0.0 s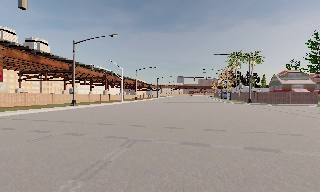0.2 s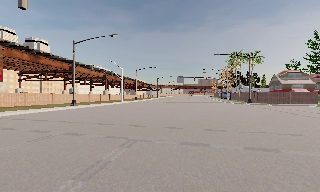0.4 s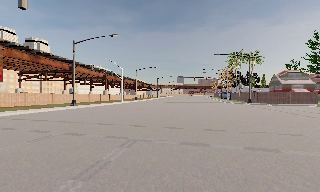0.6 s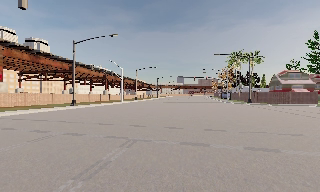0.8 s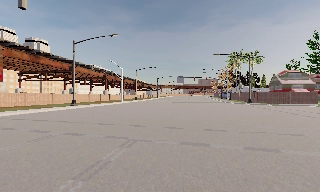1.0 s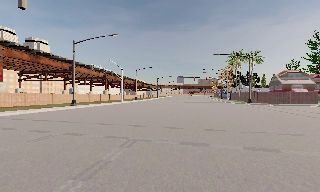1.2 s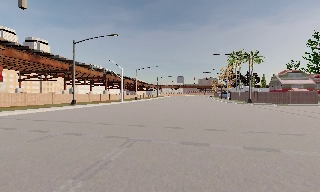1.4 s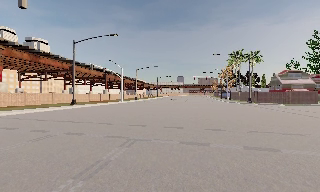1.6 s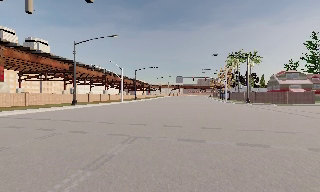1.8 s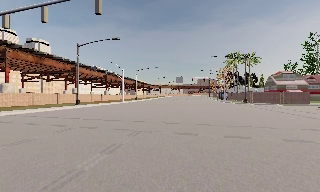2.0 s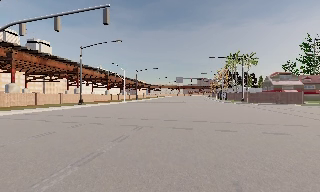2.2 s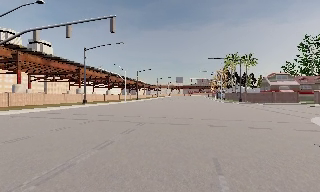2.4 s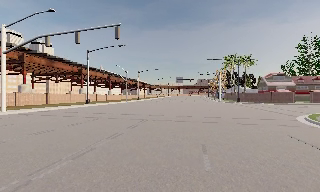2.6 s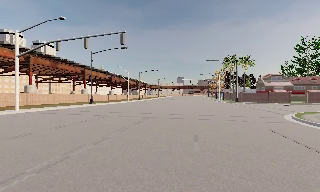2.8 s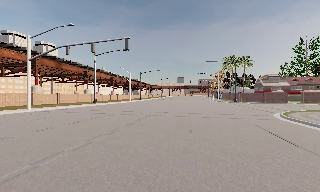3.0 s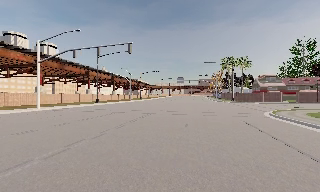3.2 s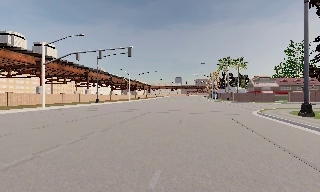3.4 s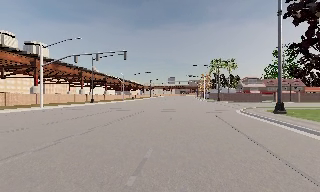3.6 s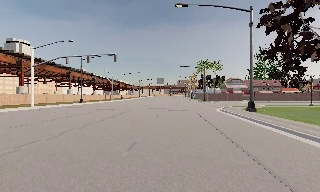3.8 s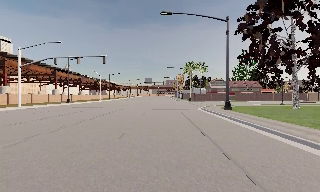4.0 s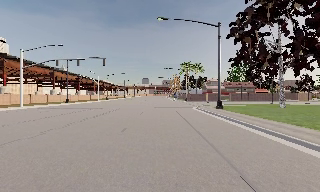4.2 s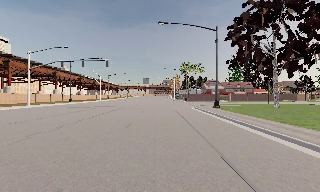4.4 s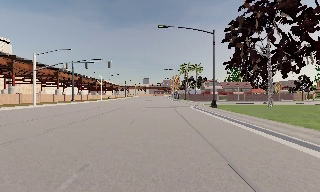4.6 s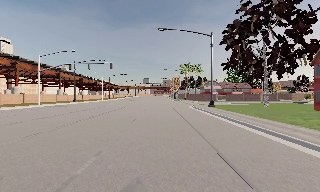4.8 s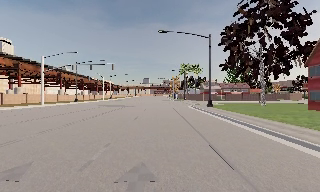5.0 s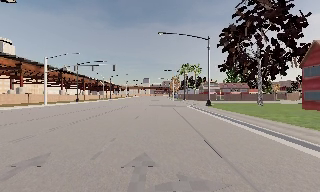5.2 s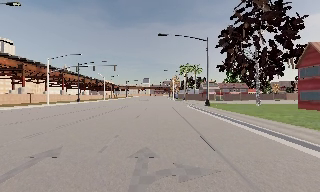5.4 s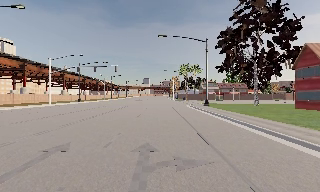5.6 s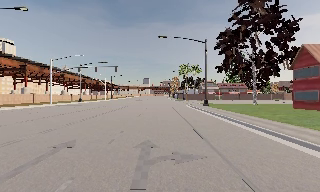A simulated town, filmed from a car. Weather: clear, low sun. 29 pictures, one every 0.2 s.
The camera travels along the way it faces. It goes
backward.
0.0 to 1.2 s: The camera keeps its place and its aim.
1.2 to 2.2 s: The camera travels backward, about 4 m, so what stands in front gets smaller. It gains speed.
2.2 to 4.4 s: The camera swings to its right by about 10 degrees, and the scene slides to the left. It travels backward, about 14 m, so what stands in front gets smaller.
4.4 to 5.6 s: The camera travels backward, about 3.5 m, so what stands in front gets smaller. It loses speed.
The film runs backward here.
